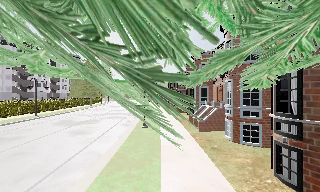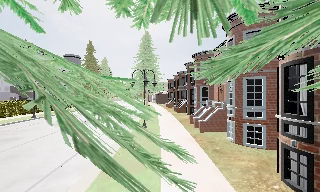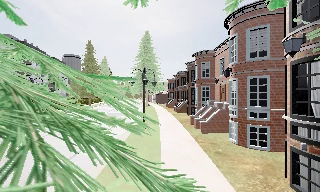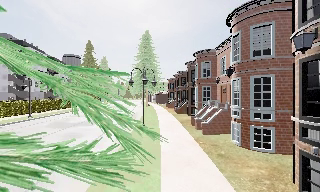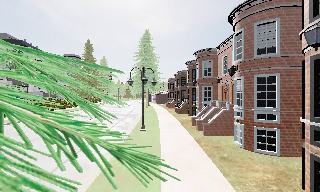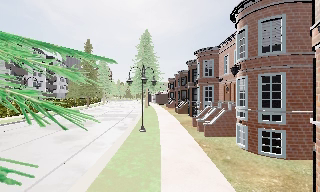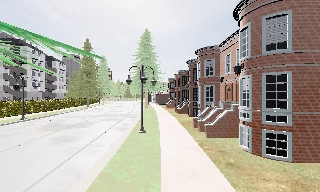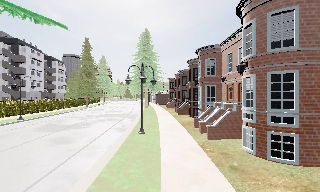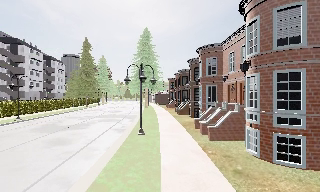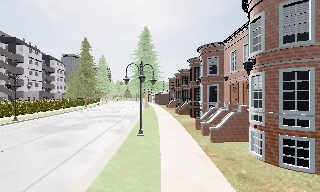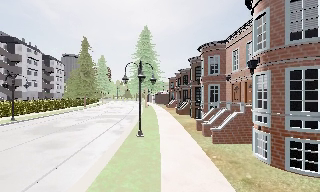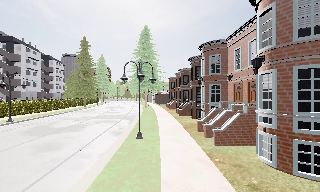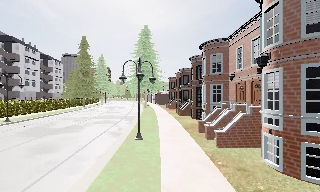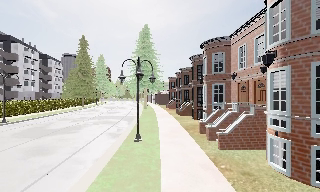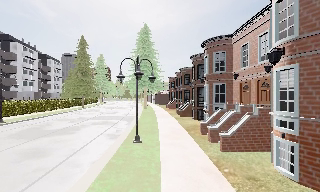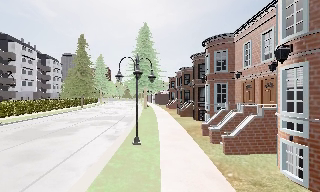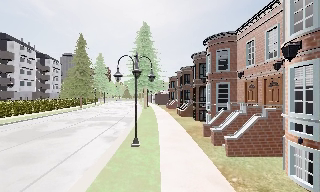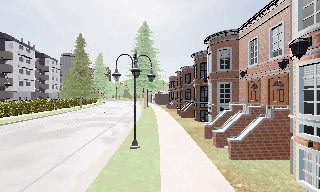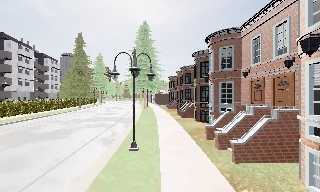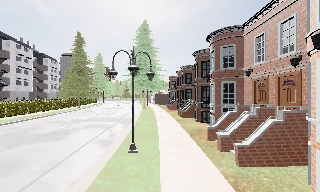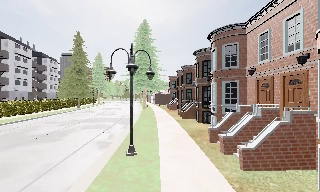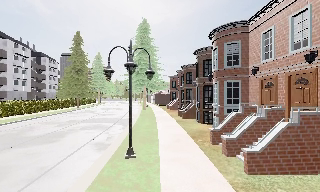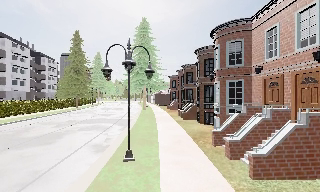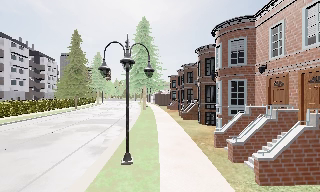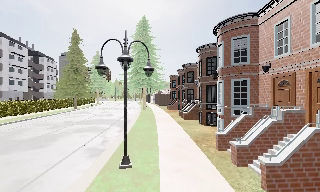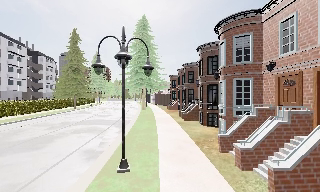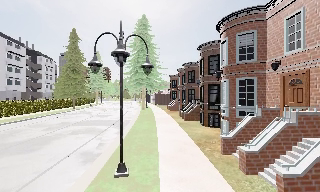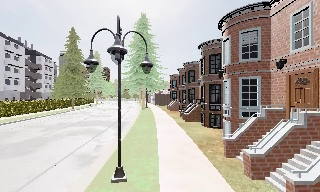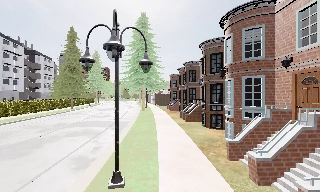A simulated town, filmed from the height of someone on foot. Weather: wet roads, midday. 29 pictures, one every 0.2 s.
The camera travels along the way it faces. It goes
forward.
0.0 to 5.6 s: The camera travels forward, about 8 m, so what stands in front looms larger.
The film runs forward here.
